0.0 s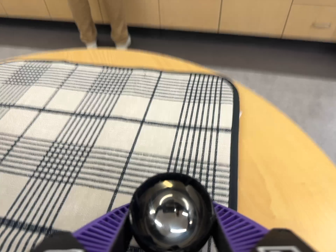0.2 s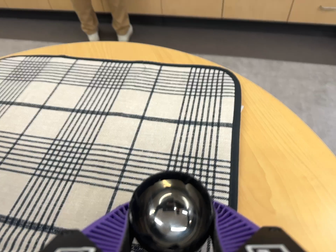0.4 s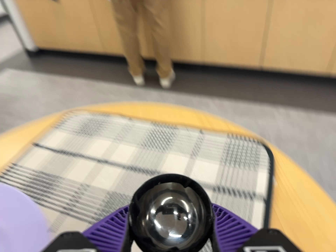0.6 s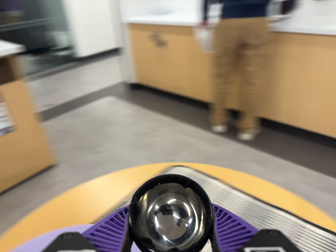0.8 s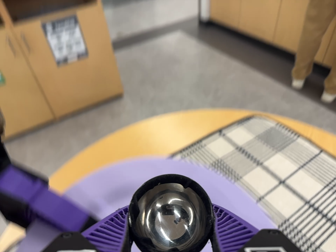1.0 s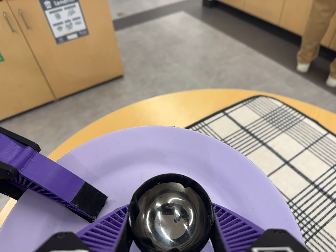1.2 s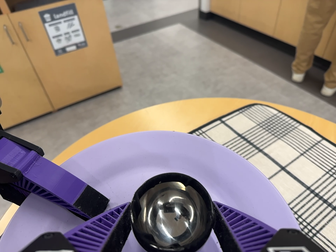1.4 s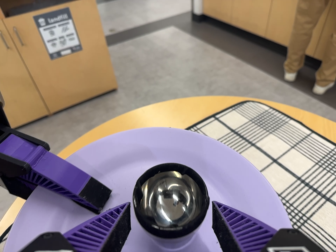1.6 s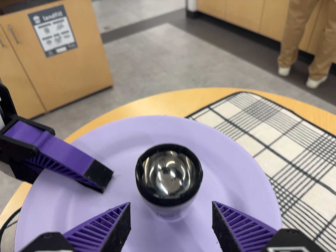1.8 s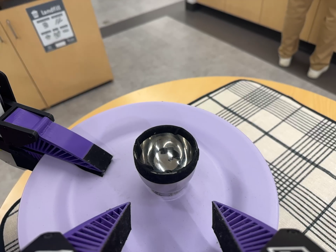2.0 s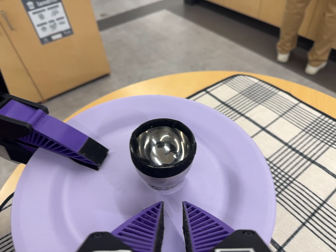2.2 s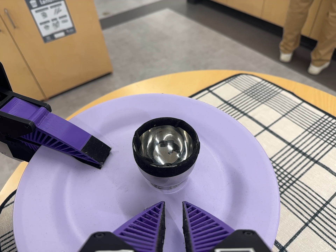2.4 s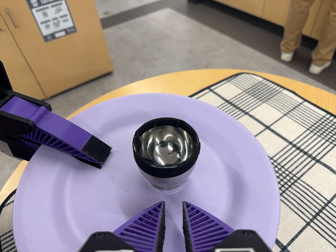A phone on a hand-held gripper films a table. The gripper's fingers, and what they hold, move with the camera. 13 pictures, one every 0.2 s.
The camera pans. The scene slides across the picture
to the right.
0.0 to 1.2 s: The scene slides to the right, as the camera pans about 35 degrees to its left. It travels to its left, toward the top of its view and backward, about 18 cm, so close, fixed things drift to the right. It rolls about its line of sight by about 25 degrees, and the scene rotates clockwise.
1.2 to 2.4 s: The camera travels toward the bottom of its view, about 5 cm, so close, fixed things drift upward.
The film runs backward here.
